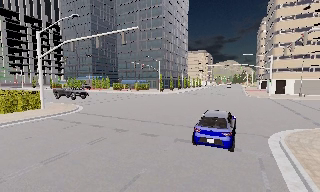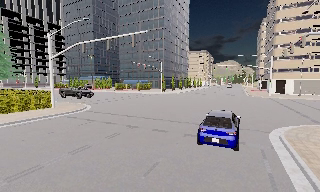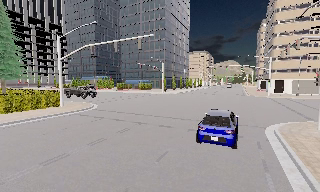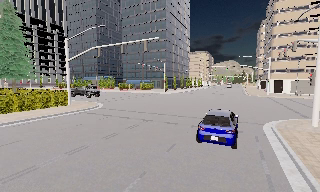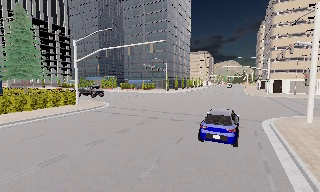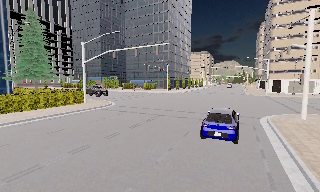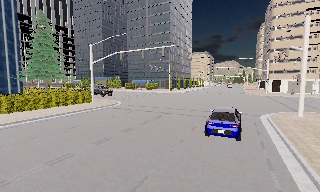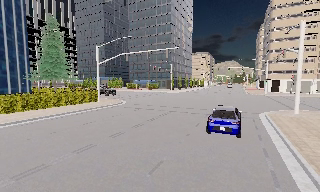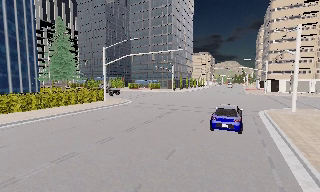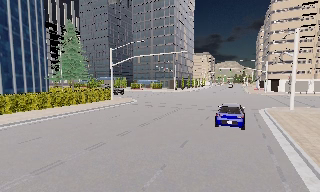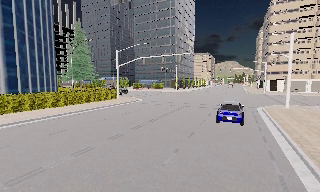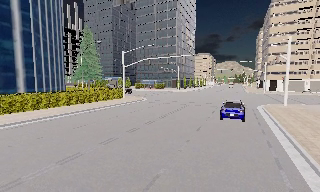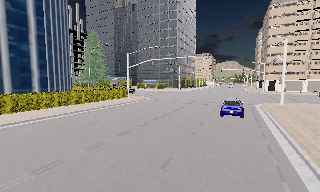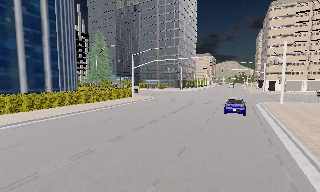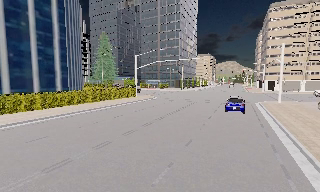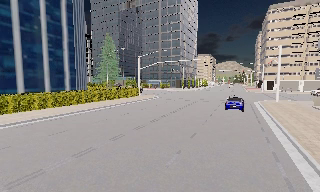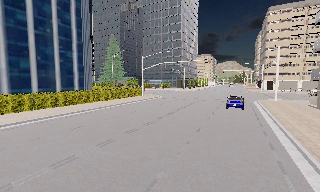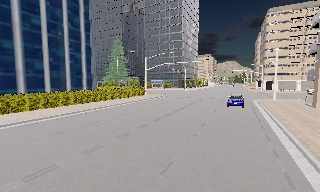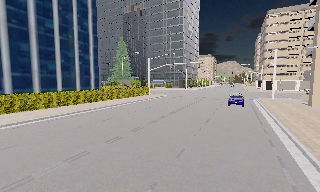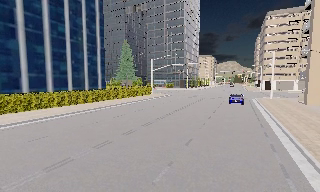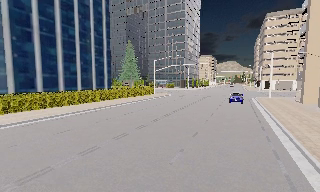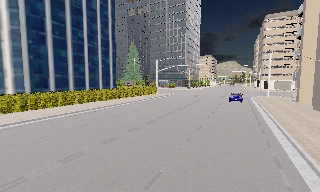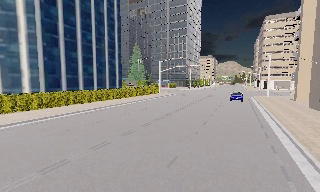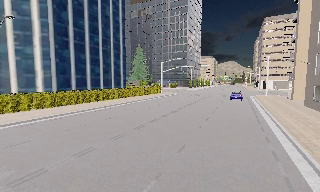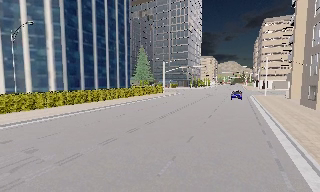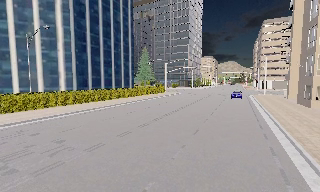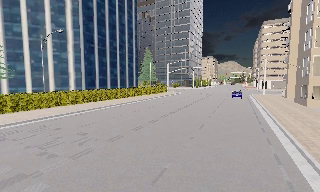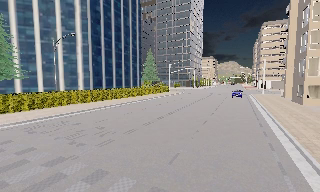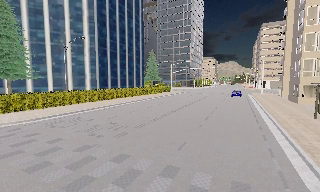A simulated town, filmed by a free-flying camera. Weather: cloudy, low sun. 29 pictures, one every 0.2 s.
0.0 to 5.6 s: The camera travels backward and to its left, about 35 m, so what stands in front gets smaller.
The film runs backward here.
